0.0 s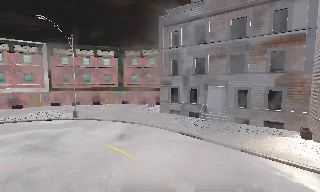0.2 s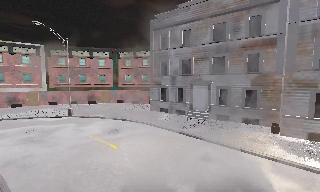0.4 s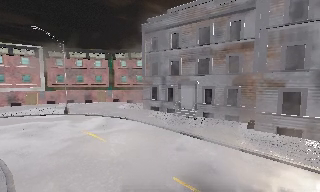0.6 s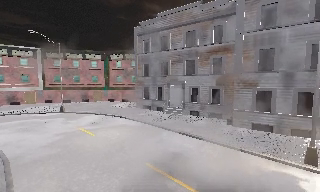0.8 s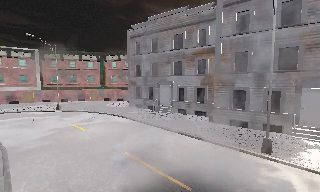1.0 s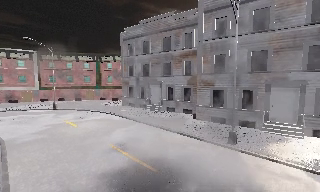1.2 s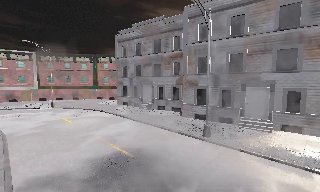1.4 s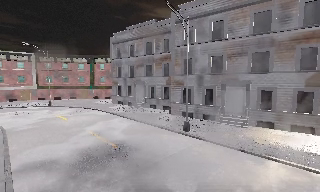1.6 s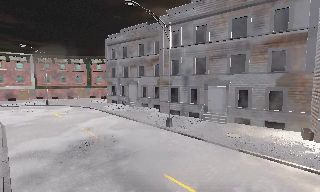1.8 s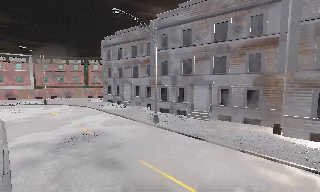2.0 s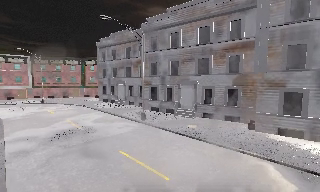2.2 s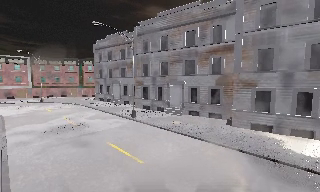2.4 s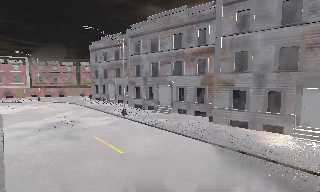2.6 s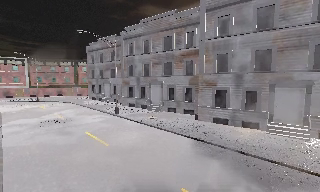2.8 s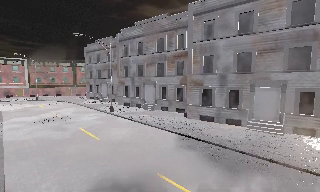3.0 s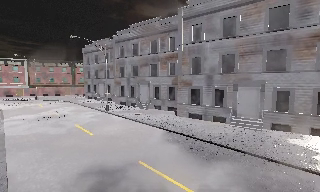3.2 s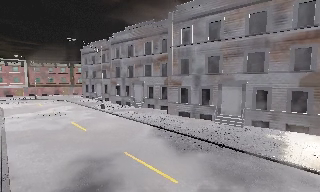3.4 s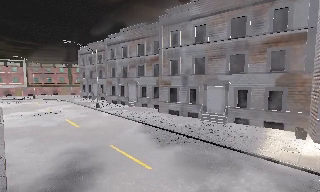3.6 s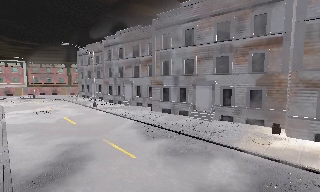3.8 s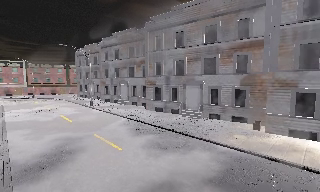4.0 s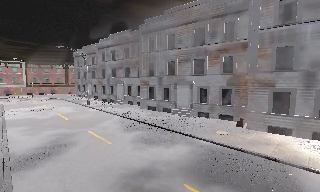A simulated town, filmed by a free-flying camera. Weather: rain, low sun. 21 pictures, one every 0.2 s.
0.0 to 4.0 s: The camera travels backward and to its right, about 30 m, so what stands in front gets smaller.
The film runs forward here.
